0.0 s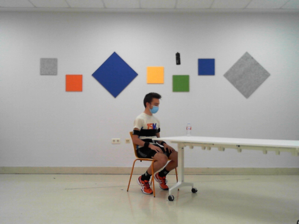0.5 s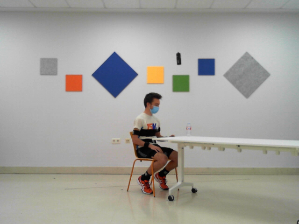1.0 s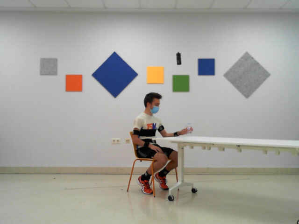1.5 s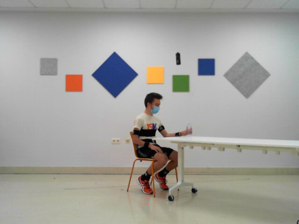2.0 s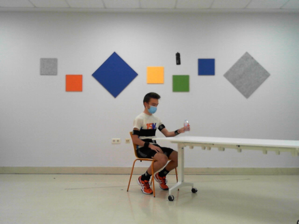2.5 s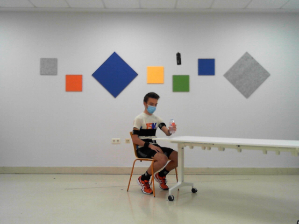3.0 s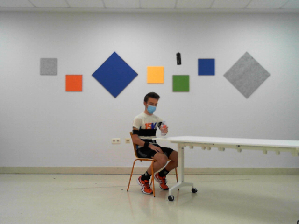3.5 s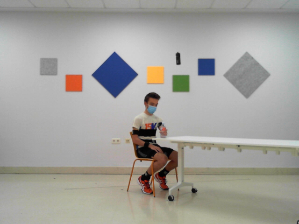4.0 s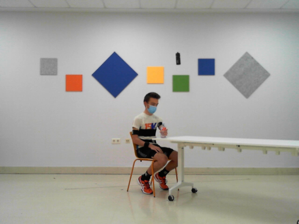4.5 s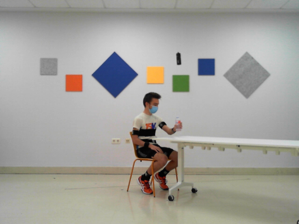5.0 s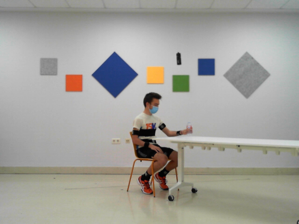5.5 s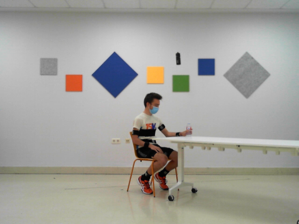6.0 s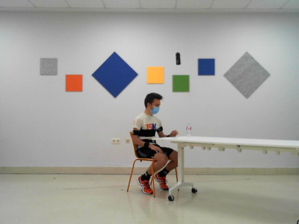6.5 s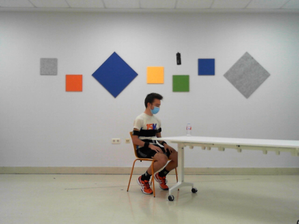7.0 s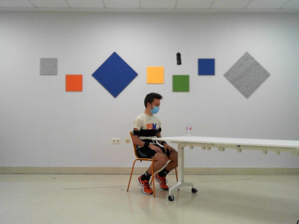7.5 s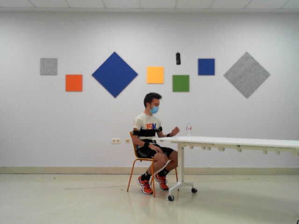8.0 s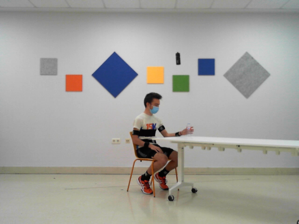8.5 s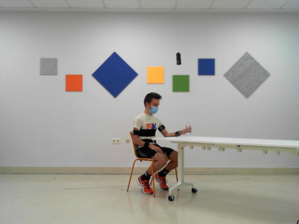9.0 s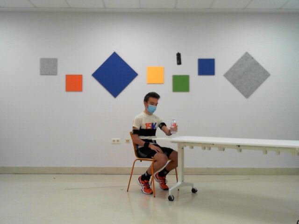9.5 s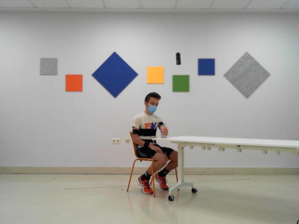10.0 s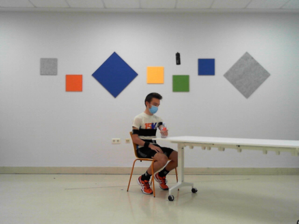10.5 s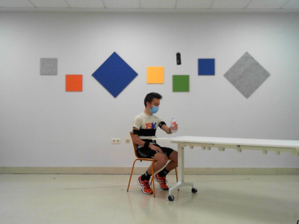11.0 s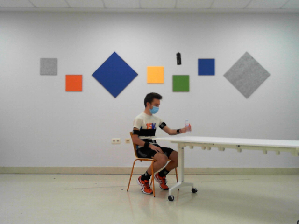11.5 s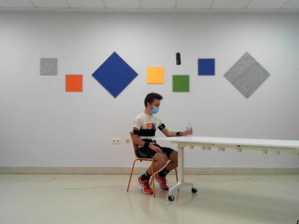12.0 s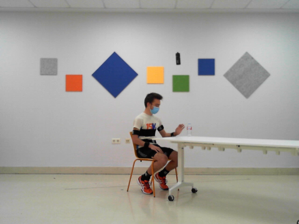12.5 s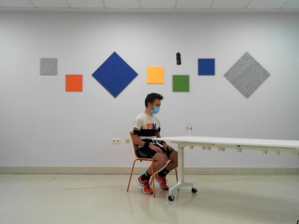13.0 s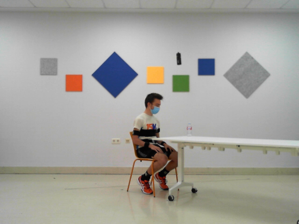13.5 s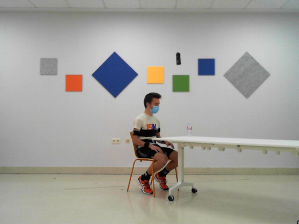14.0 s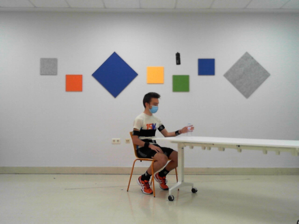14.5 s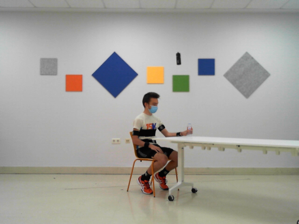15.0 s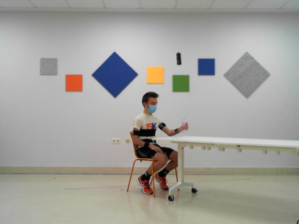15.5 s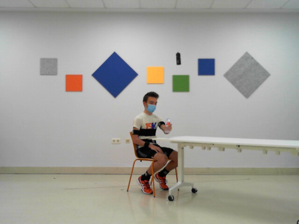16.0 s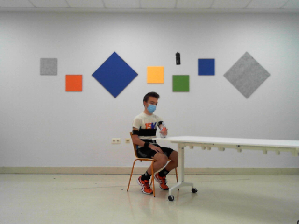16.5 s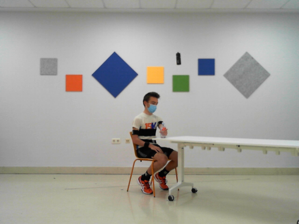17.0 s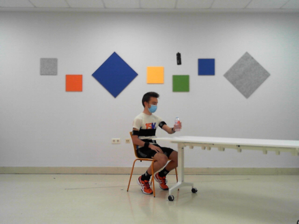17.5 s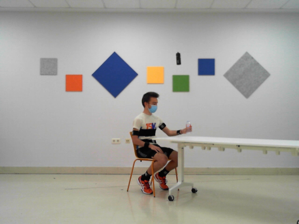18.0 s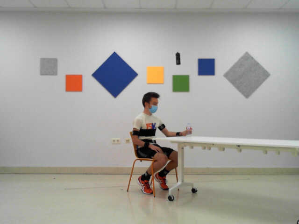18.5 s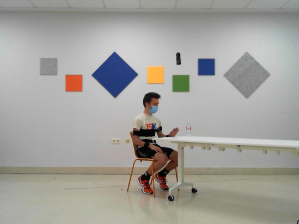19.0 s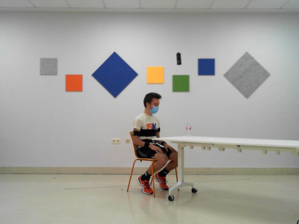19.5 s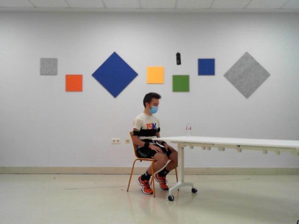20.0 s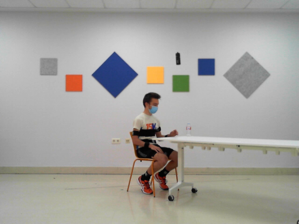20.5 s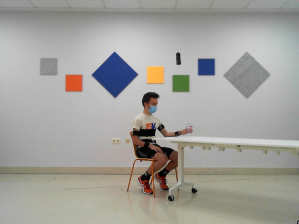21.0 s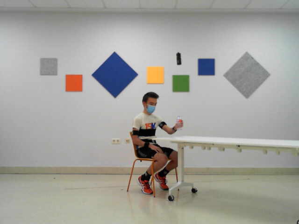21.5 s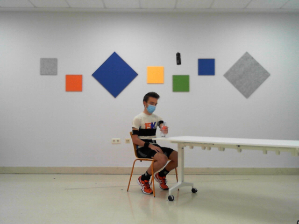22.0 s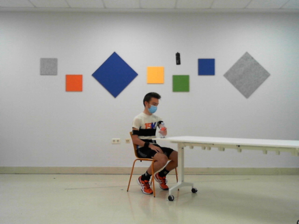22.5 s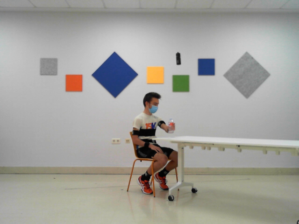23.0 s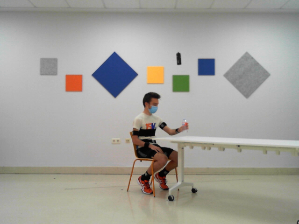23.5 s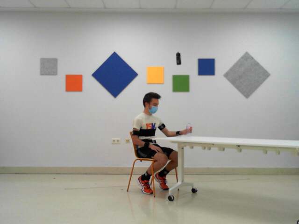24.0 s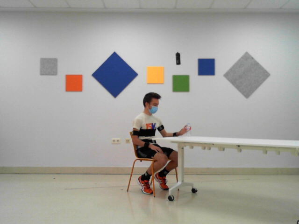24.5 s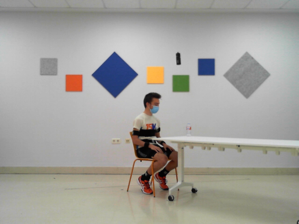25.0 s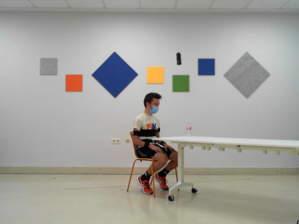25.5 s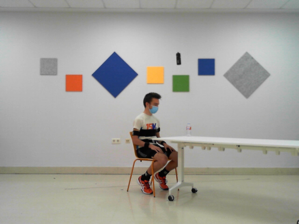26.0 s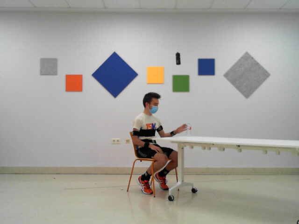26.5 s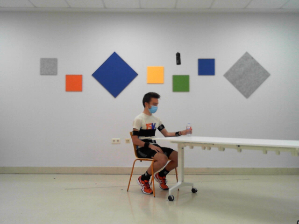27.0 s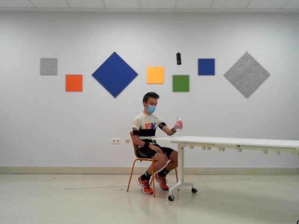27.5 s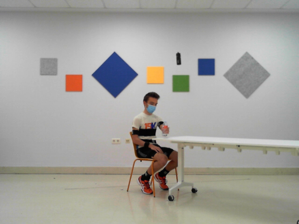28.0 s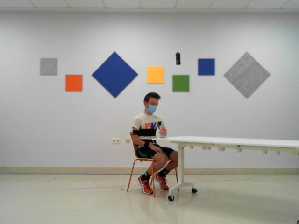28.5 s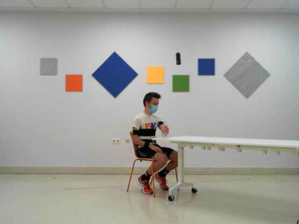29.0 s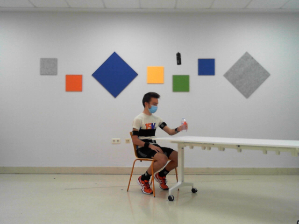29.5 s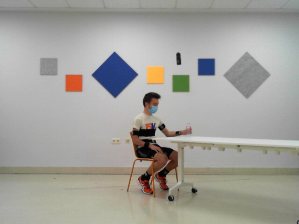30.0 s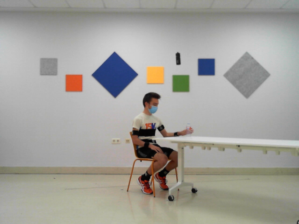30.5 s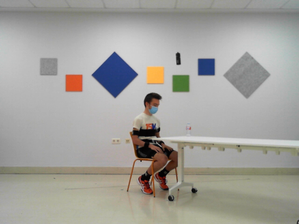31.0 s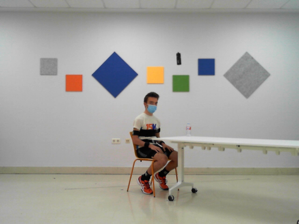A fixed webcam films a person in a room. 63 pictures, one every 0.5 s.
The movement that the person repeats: Move a bottle from side to side, left hand.
